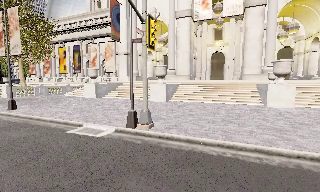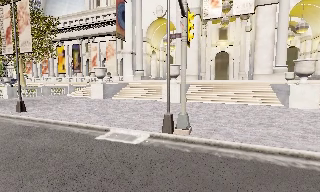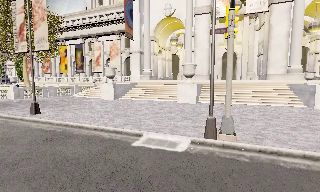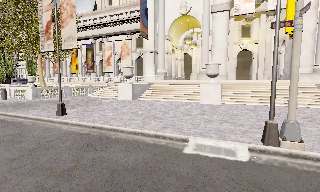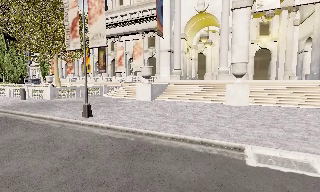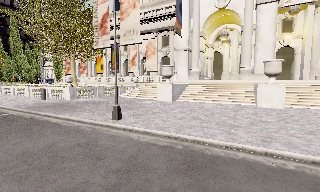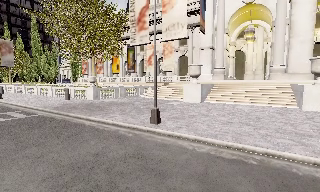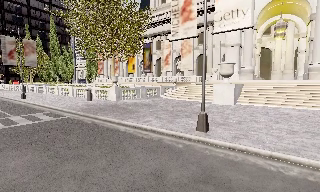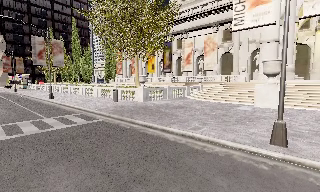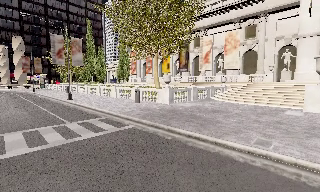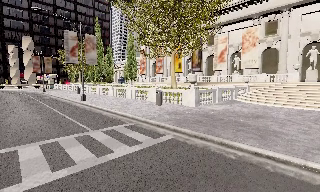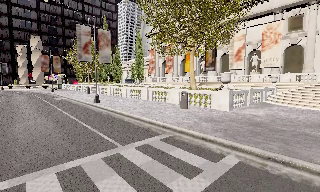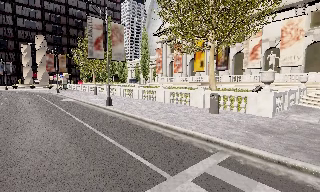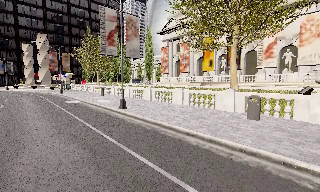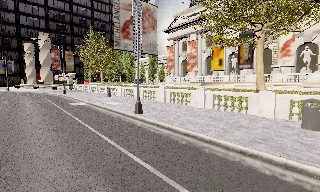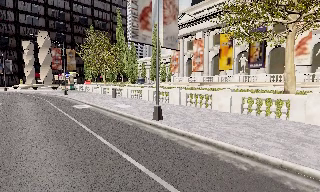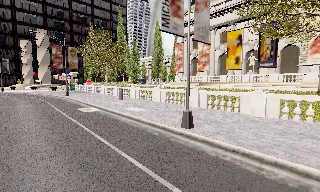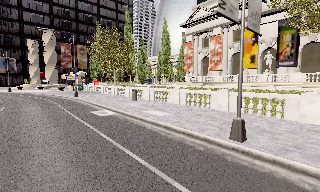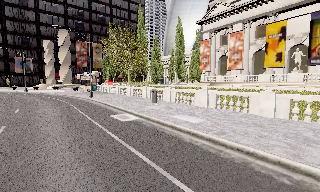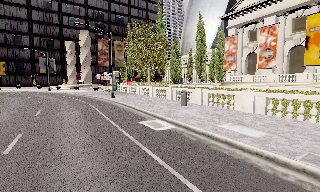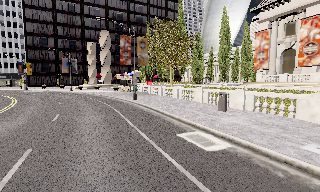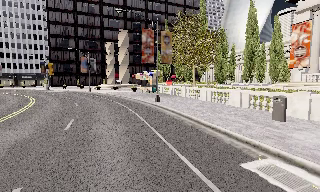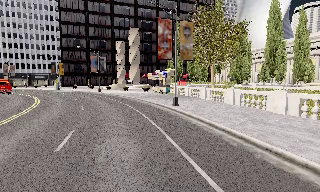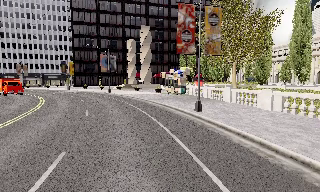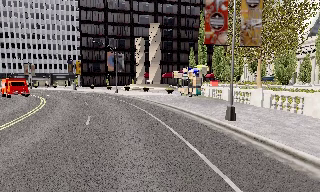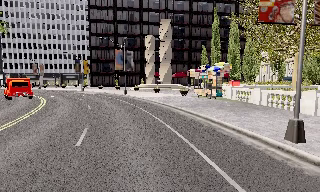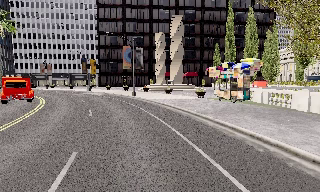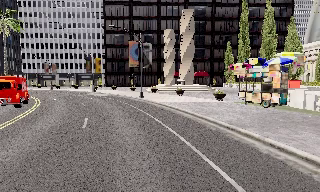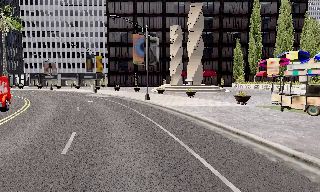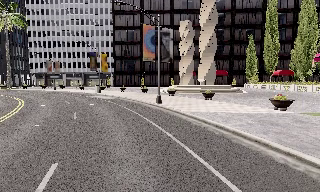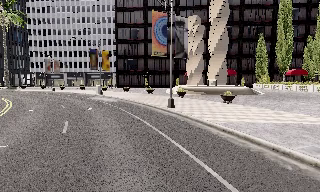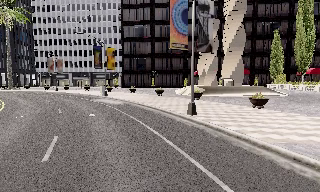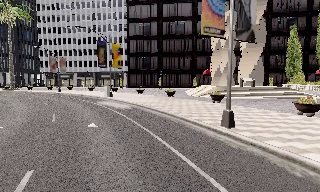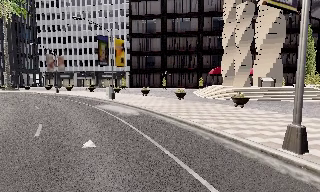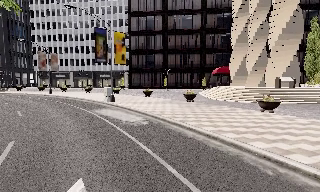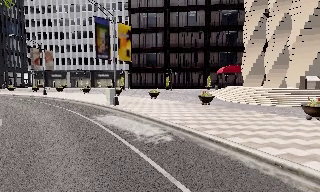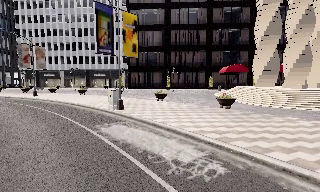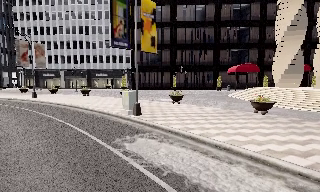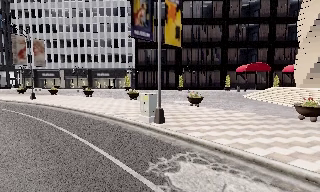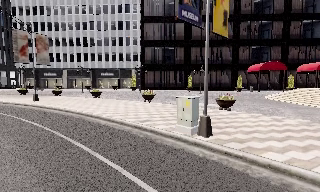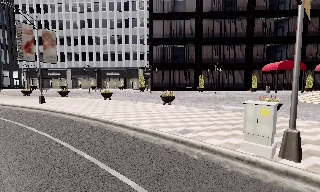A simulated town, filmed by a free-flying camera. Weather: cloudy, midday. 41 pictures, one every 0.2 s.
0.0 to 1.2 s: The camera travels to its left and forward, about 9 m, so close, fixed things drift to the right.
1.2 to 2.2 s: The camera pans to its left, which is counterclockwise from overhead, by about 15 degrees. It travels to its left and forward, about 10 m, so close, fixed things drift to the right.
2.2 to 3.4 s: The camera travels forward and to its left, about 12 m, so what stands in front looms larger.
3.4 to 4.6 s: The camera swings to its left by about 30 degrees, and the scene slides to the right. It travels forward and to its left, about 13 m, so what stands in front looms larger.
4.6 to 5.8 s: The camera pans to its left, which is counterclockwise from overhead, by about 15 degrees. It travels forward, about 16 m, so what stands in front looms larger.
5.8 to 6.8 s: The camera travels forward, about 12 m, so what stands in front looms larger.
6.8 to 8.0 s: The camera travels forward and to its left, about 14 m, so what stands in front looms larger.
The film runs forward here.
